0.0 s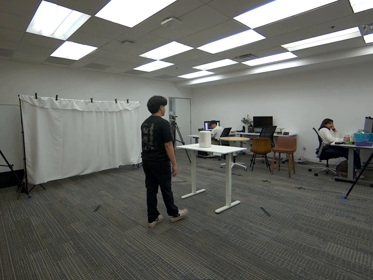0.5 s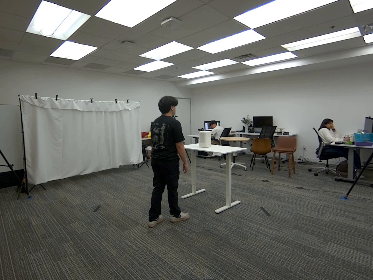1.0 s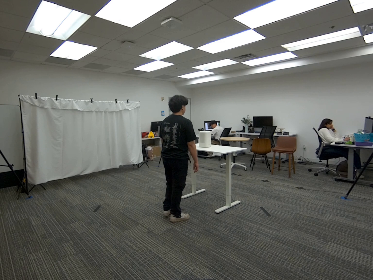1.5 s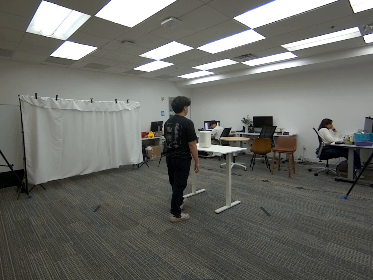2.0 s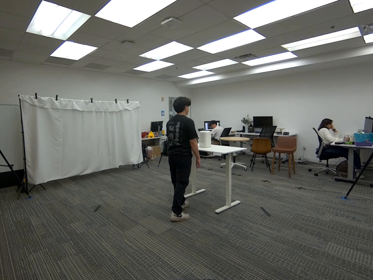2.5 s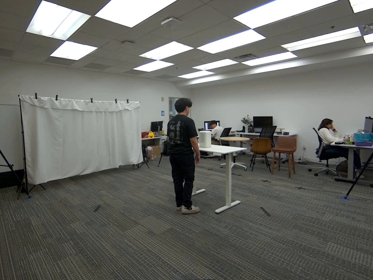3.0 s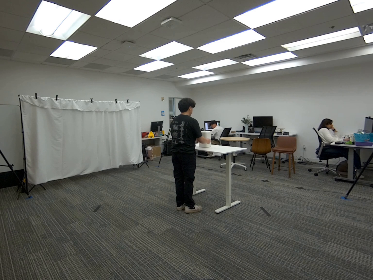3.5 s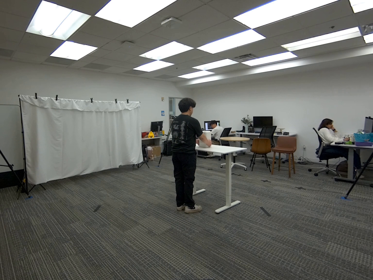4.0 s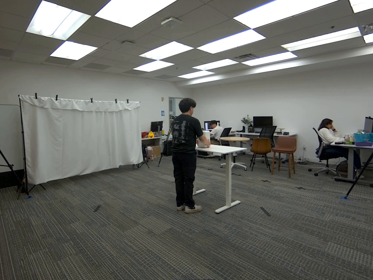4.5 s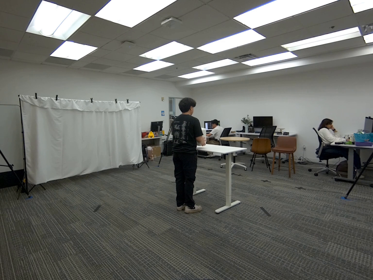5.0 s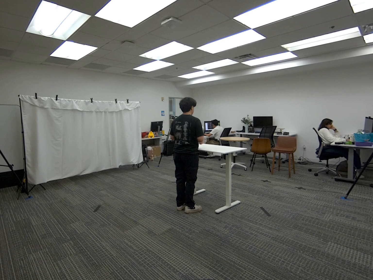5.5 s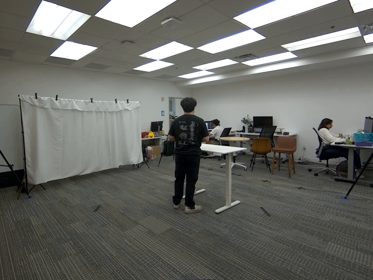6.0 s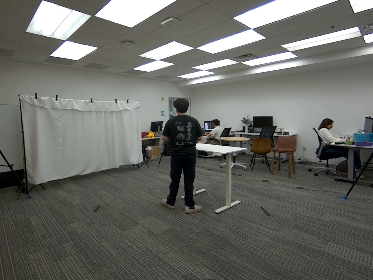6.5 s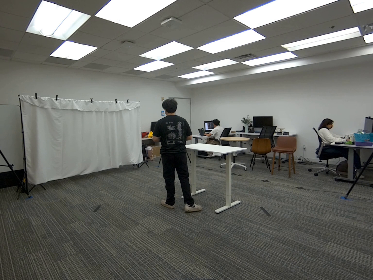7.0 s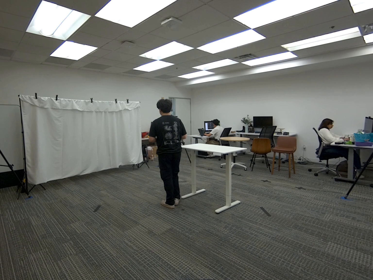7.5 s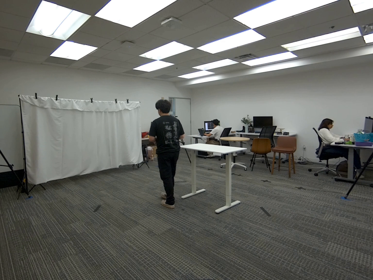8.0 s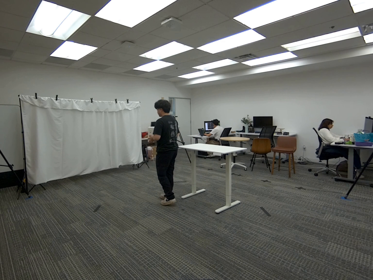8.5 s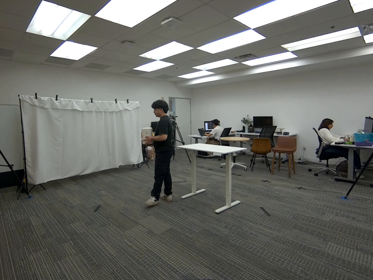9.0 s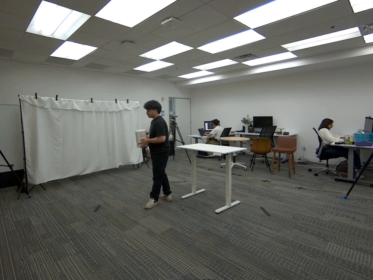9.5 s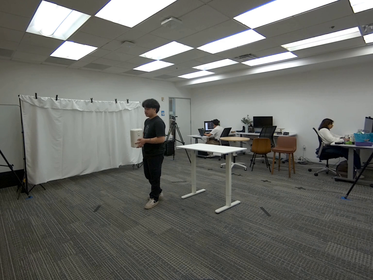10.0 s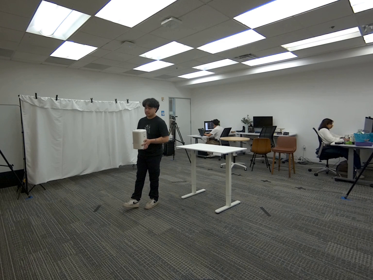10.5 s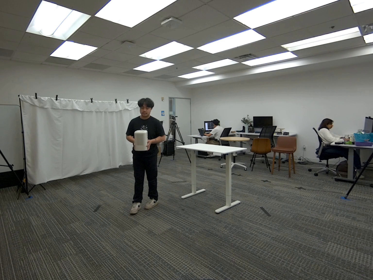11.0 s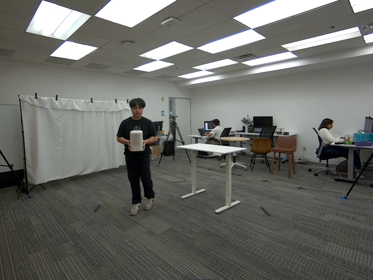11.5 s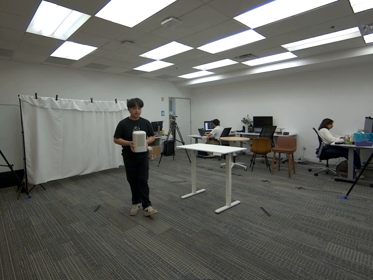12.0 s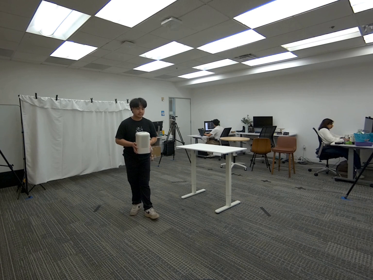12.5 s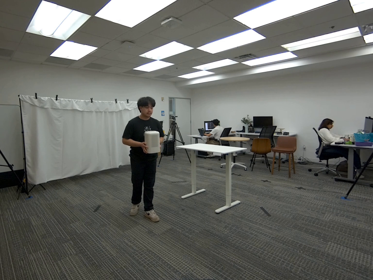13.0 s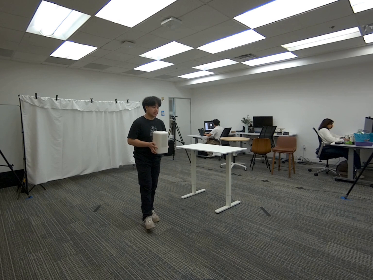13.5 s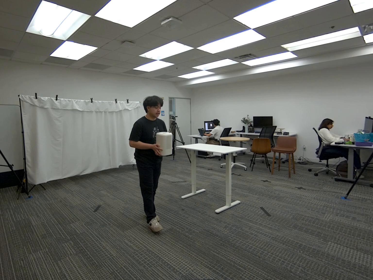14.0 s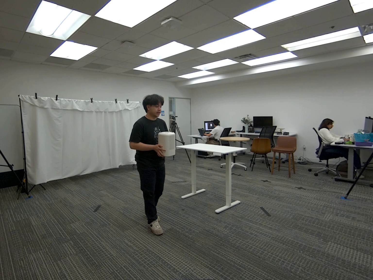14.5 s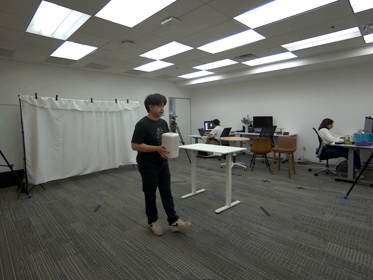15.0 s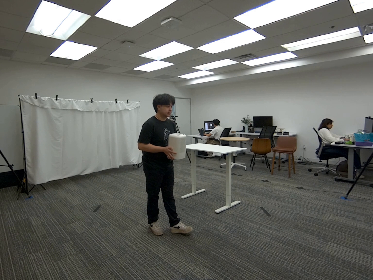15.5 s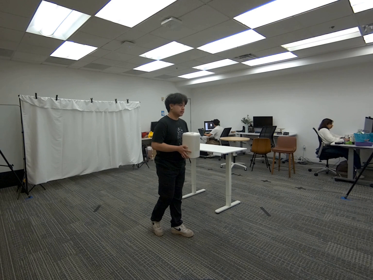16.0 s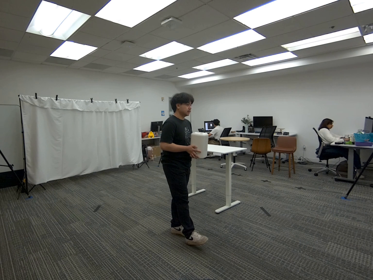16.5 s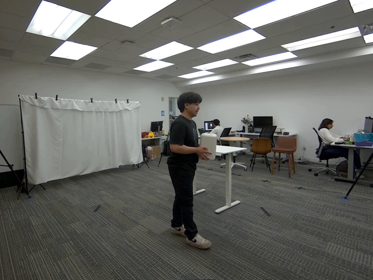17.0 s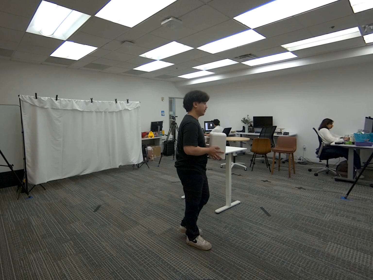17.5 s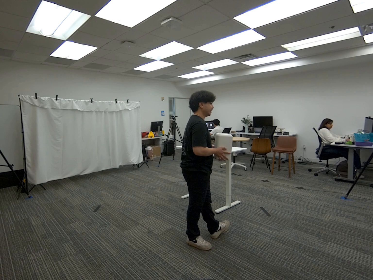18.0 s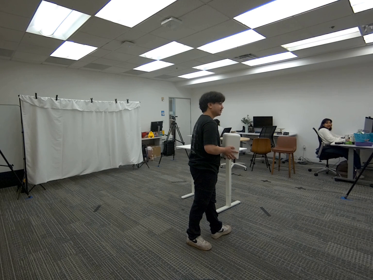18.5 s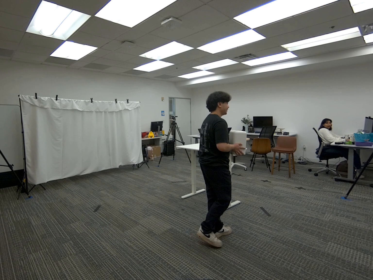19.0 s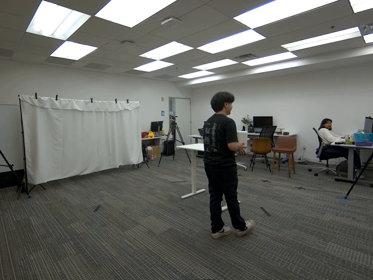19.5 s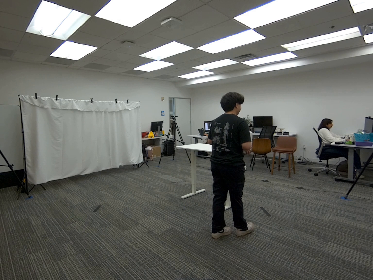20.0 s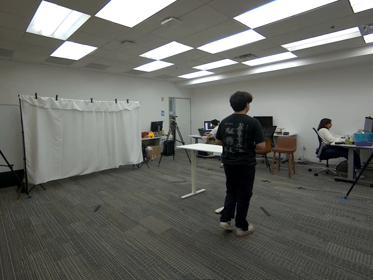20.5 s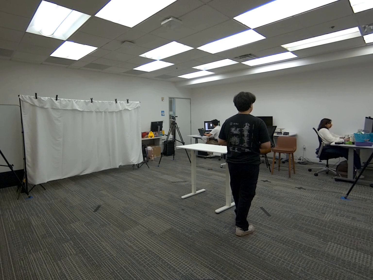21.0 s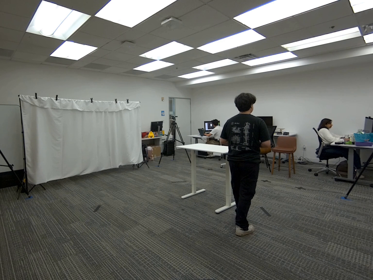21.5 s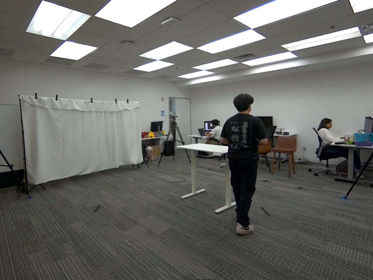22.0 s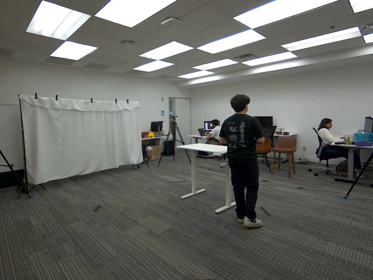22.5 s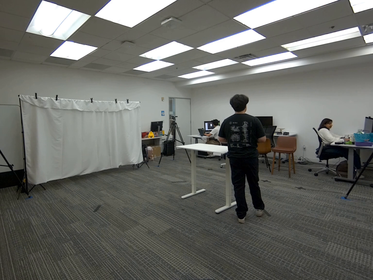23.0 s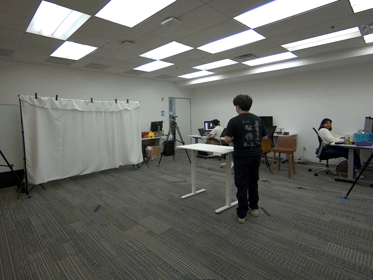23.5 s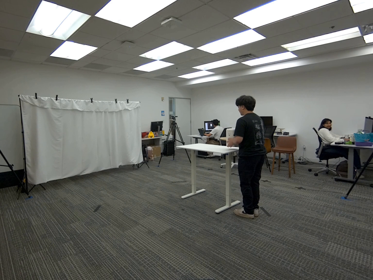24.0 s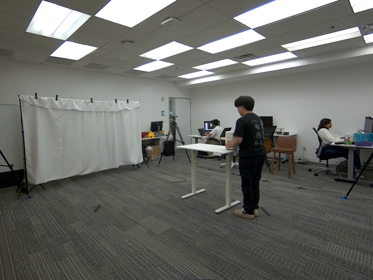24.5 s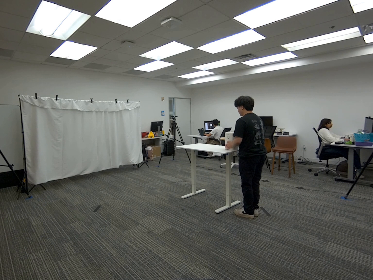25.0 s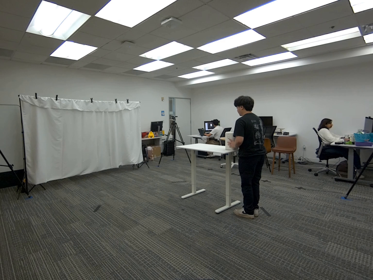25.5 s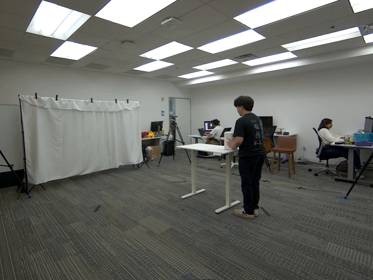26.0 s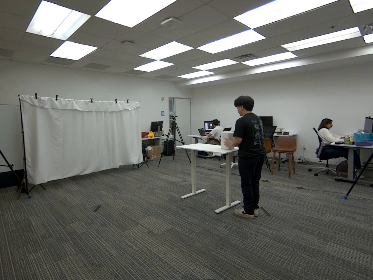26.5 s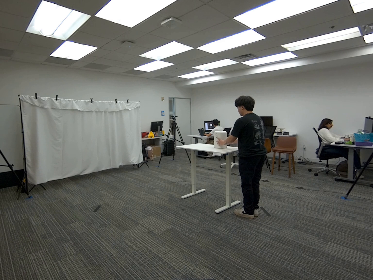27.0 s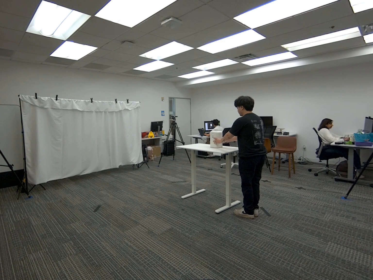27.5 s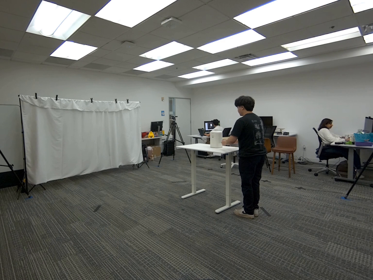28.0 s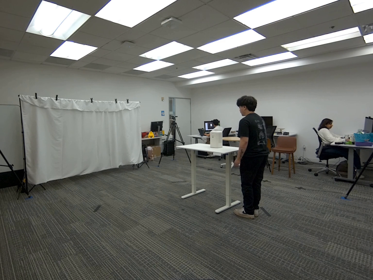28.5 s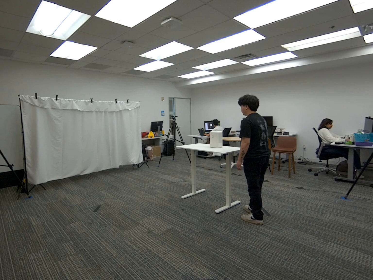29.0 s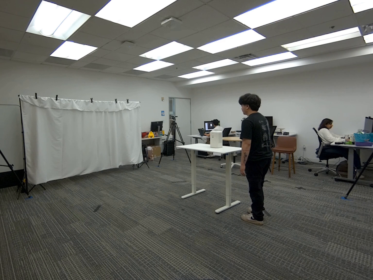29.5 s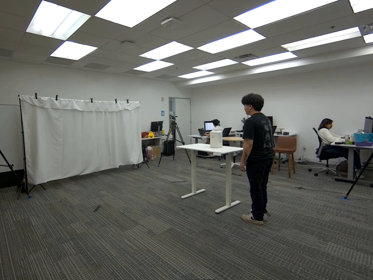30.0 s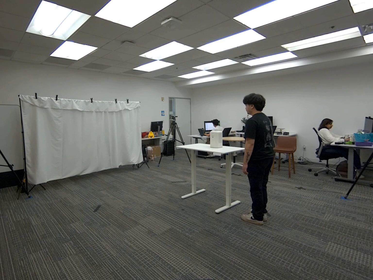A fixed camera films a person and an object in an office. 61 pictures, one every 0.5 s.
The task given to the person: Walk over to the Air Purifier on the white desk and pick up the air purifier and place on a different spot on the white desk and push the air purifier away from you. Step away when complete.
